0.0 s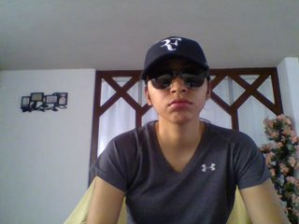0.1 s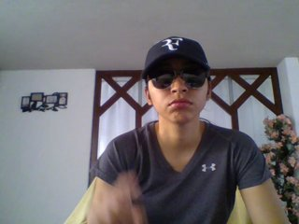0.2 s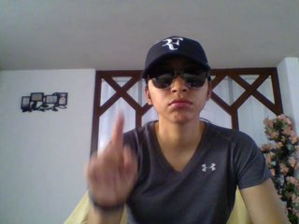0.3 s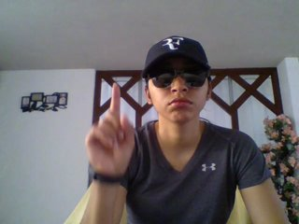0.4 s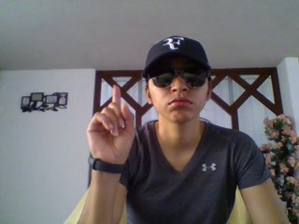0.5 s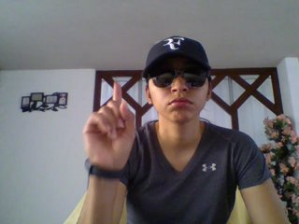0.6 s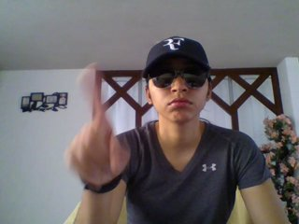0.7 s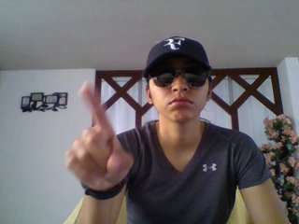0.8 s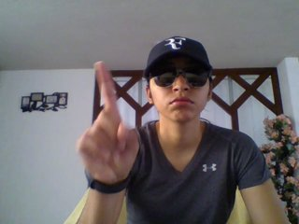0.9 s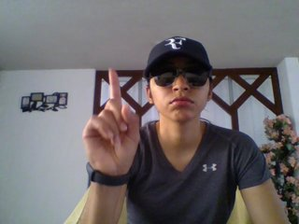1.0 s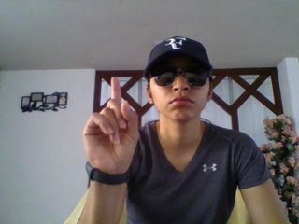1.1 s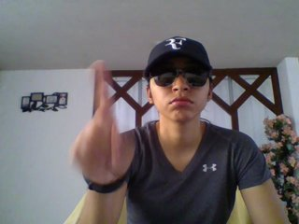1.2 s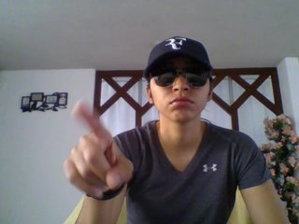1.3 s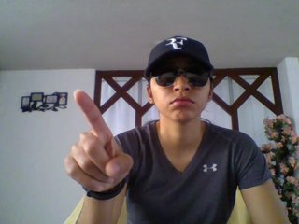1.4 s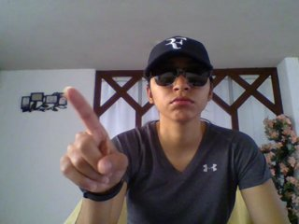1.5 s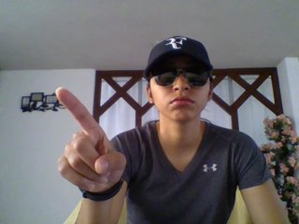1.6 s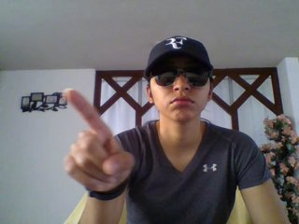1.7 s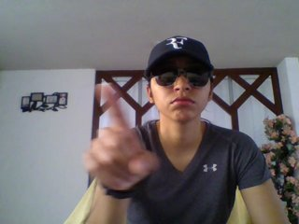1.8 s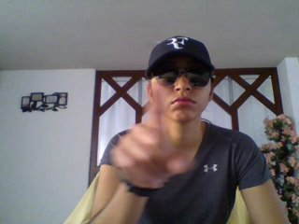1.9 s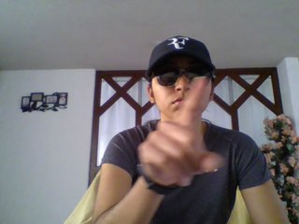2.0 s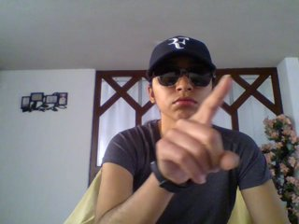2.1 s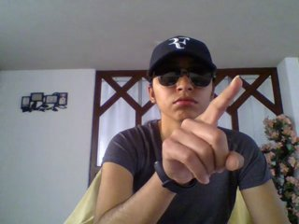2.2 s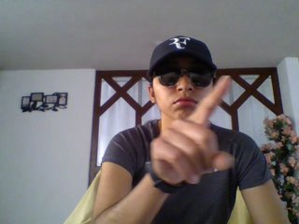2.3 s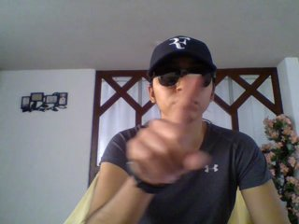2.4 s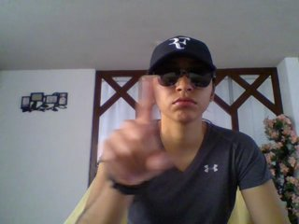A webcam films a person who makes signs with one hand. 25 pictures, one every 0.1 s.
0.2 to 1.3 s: Double click with one finger.
1.4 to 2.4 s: Pointing with one finger.
